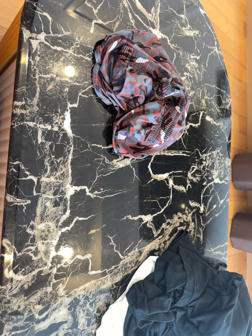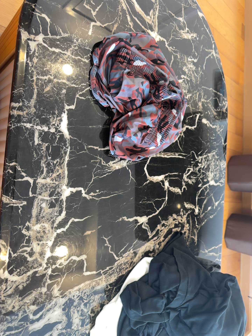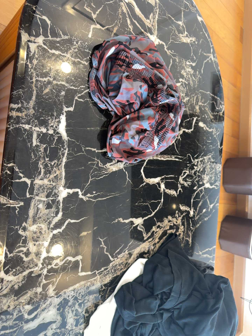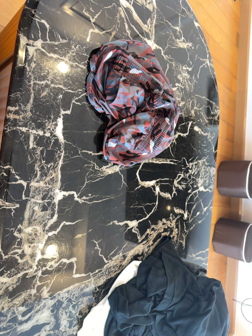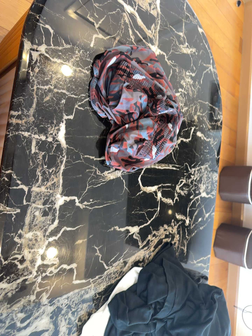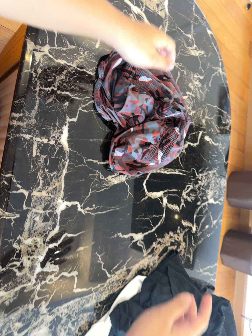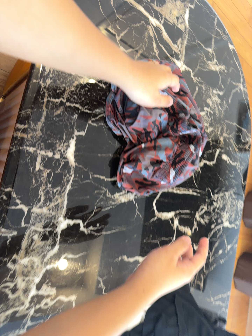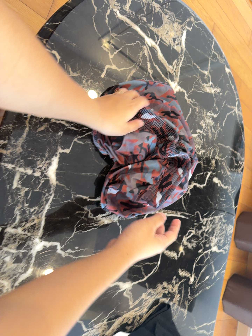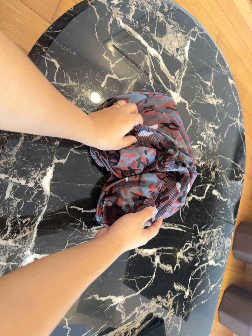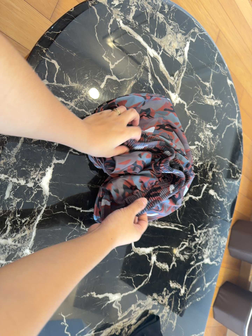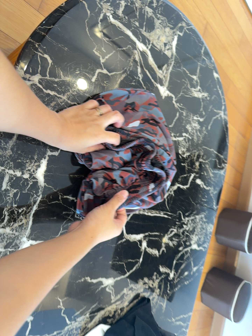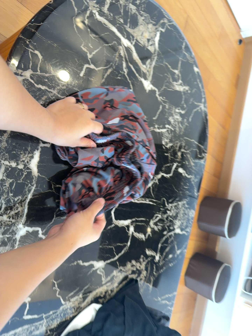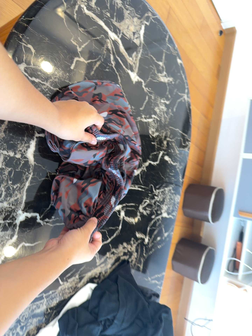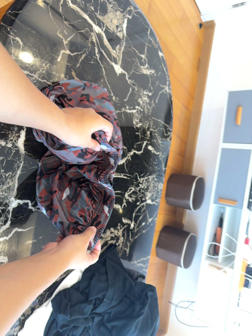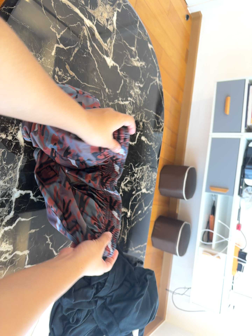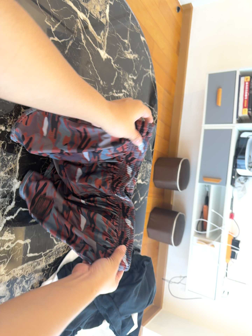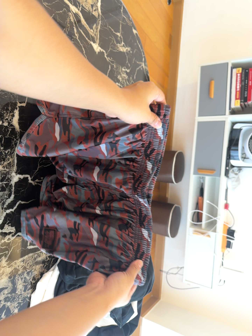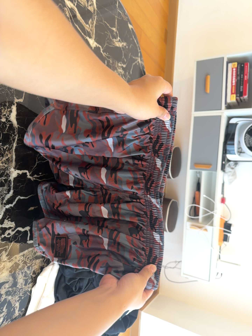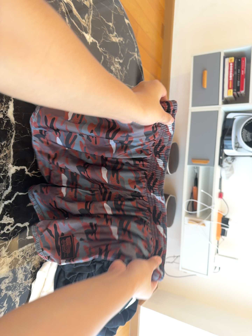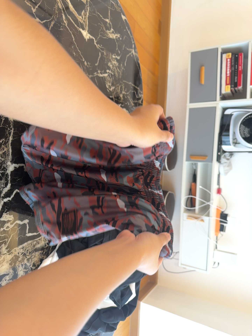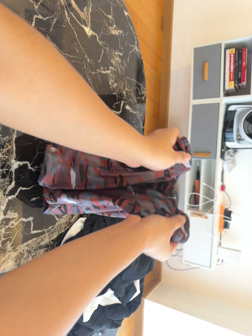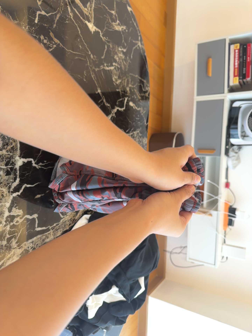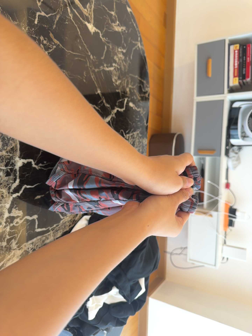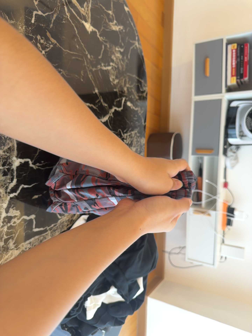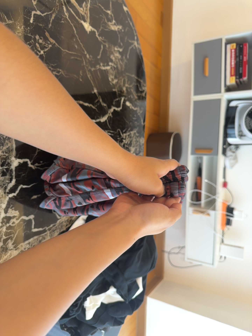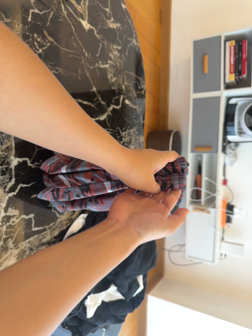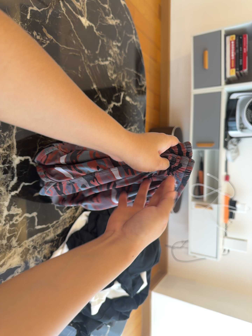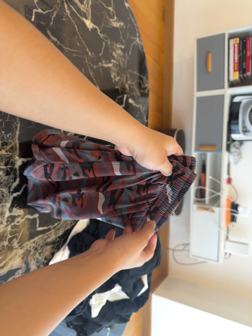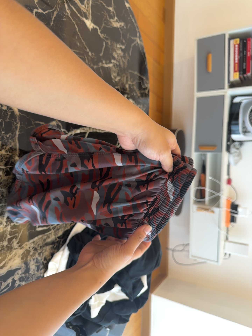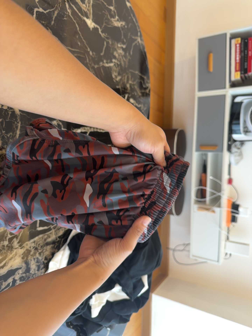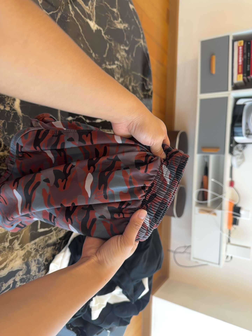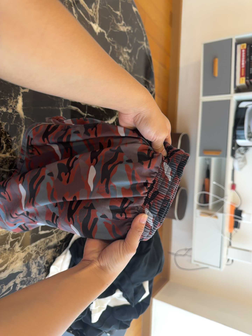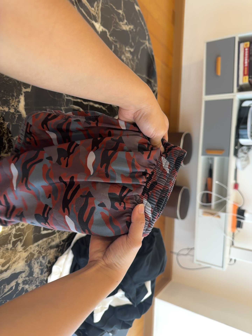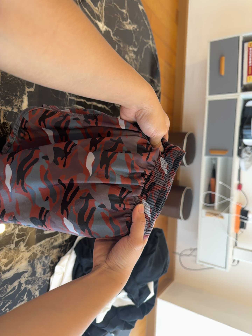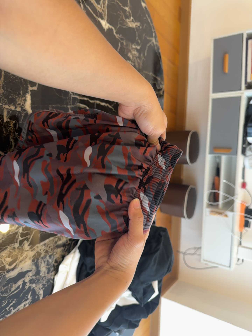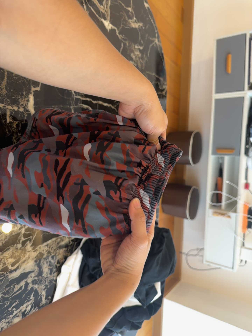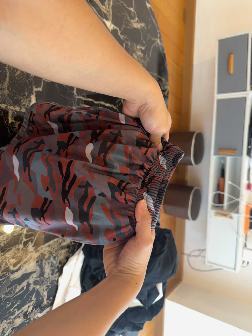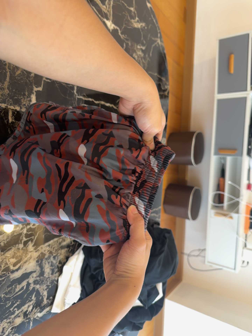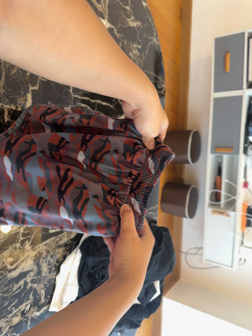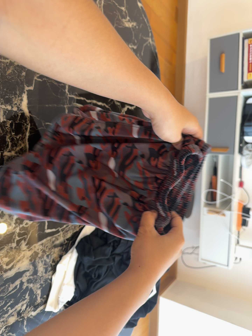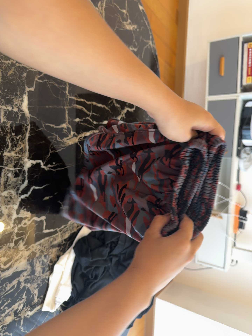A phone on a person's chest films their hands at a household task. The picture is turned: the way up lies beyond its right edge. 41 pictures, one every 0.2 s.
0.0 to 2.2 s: The camera travels toward the top of its view, about 8 cm, so close, fixed things drift downward. It rolls about its line of sight by about 10 degrees, and the scene rotates clockwise.
2.2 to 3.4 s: The camera pans to its right by about 10 degrees. It travels backward and toward the bottom of its view, about 14 cm, so what stands in front gets smaller. Its aim tips toward the bottom of its view by about 10 degrees, and the scene shifts upward. It rolls about its line of sight by about 10 degrees, and the scene rotates counterclockwise.
3.4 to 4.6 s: The camera shifts only a little, or ends up much as it began.
4.6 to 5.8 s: The camera keeps its place and its aim.
5.8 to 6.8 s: The camera shifts only a little, or ends up much as it began.
6.8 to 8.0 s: The camera keeps its place and its aim.
The film runs forward here.
